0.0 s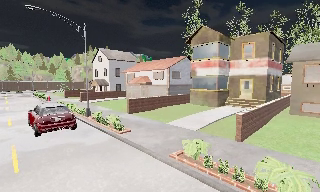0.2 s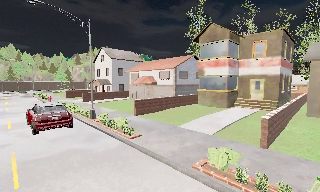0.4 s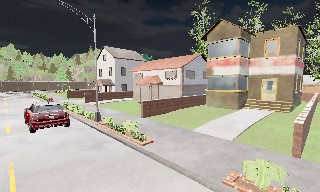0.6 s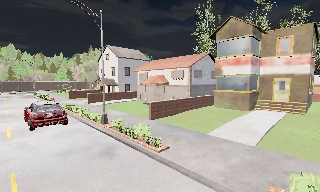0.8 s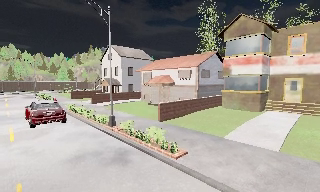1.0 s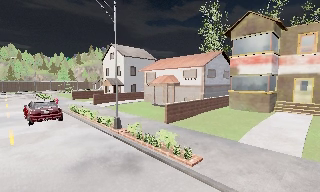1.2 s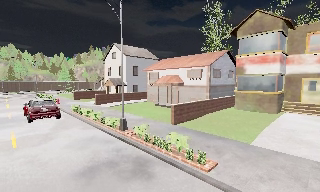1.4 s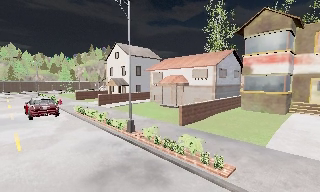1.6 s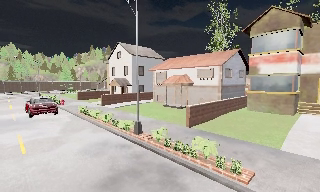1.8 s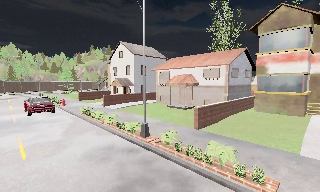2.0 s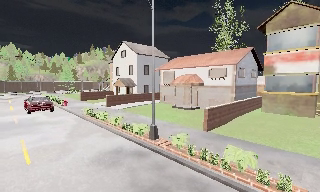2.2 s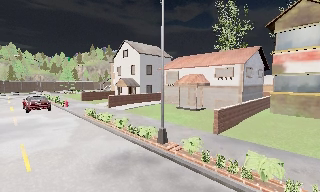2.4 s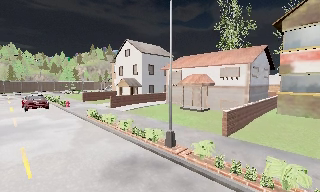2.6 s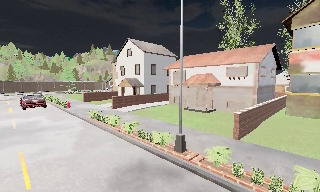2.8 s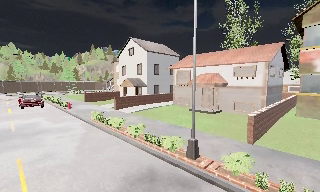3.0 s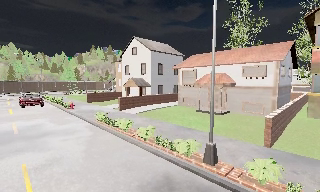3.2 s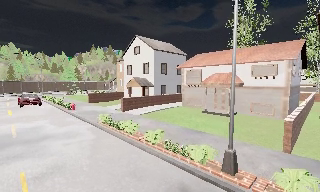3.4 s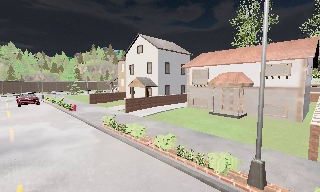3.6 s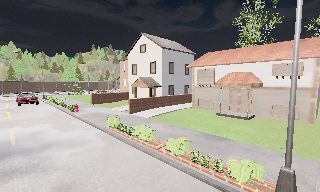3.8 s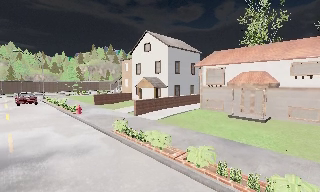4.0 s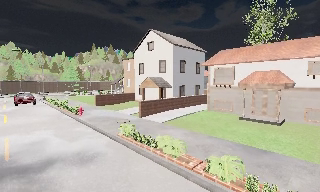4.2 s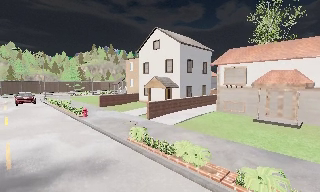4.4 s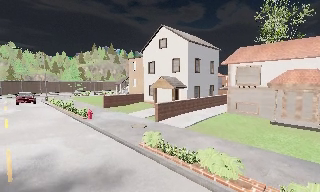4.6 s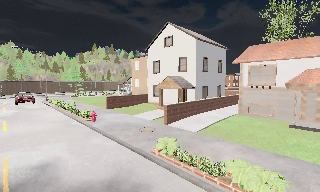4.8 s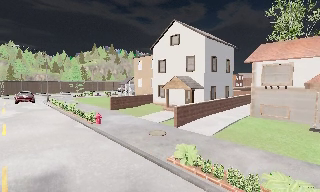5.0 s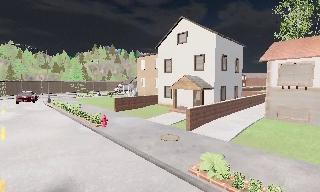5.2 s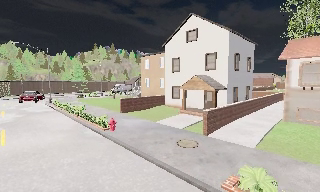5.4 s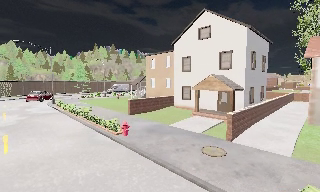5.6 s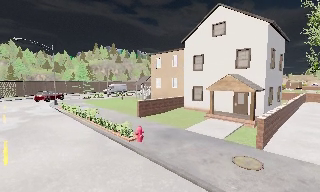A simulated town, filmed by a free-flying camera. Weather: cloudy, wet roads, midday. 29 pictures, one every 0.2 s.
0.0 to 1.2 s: The camera travels forward and to its left, about 5 m, so what stands in front looms larger. It loses speed.
1.2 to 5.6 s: The camera travels forward and to its left, about 18 m, so what stands in front looms larger. It gains speed.
The film runs forward here.
